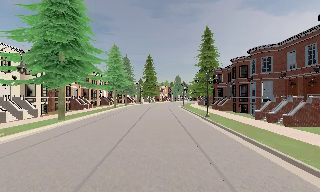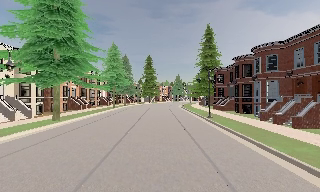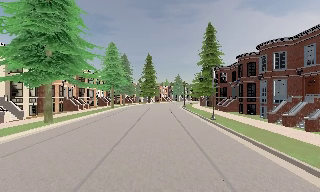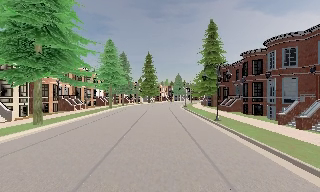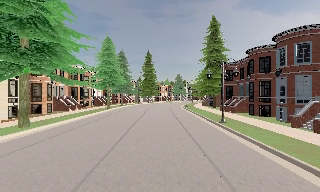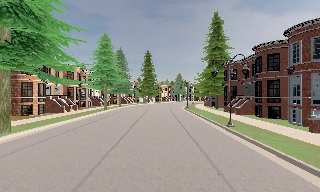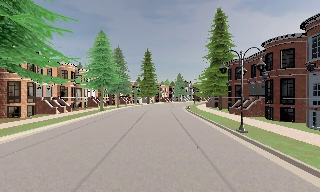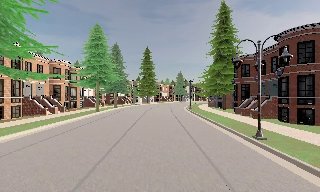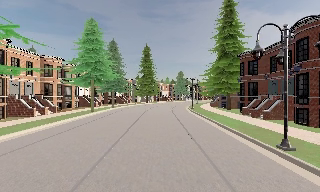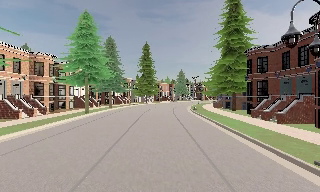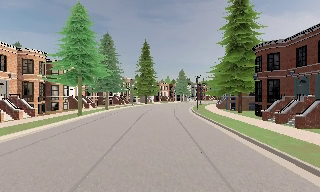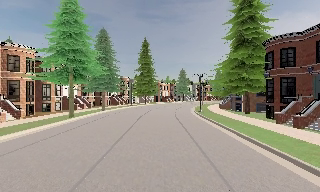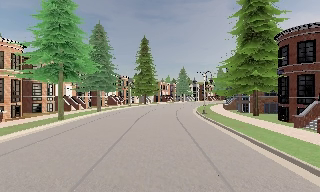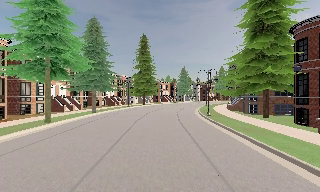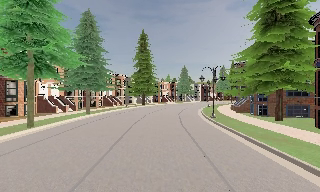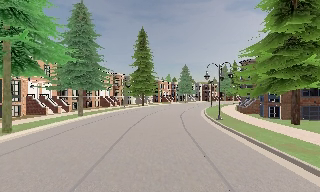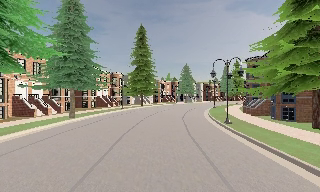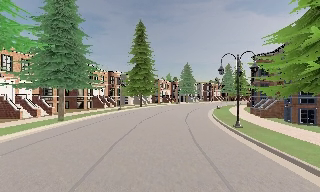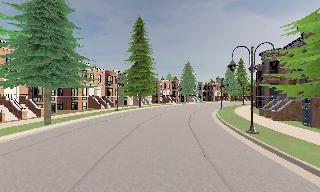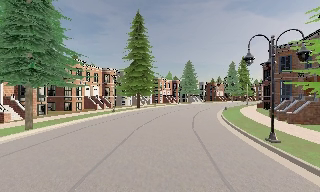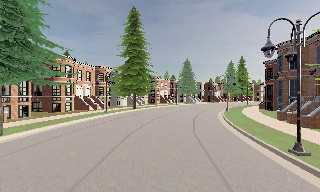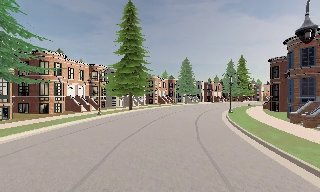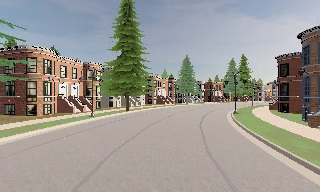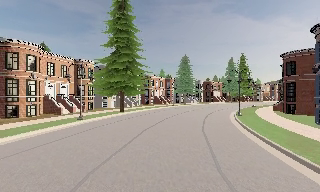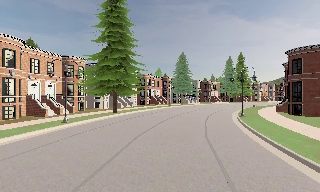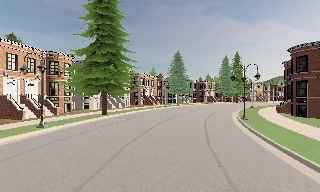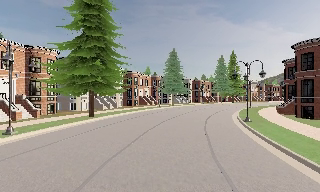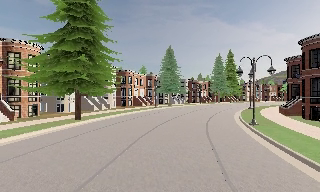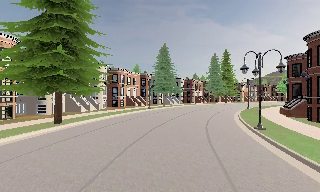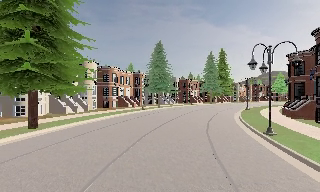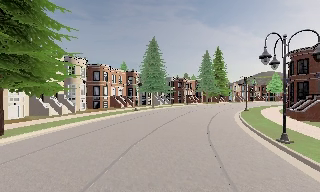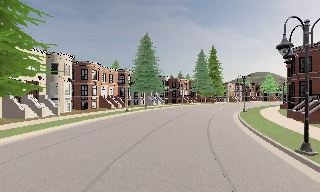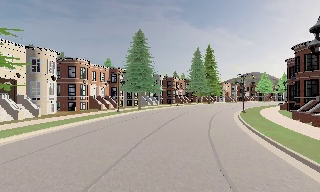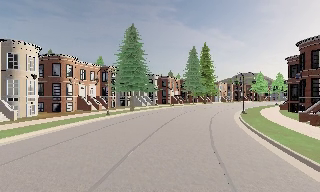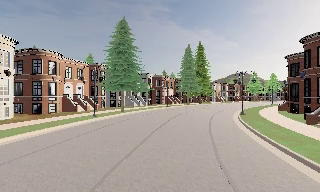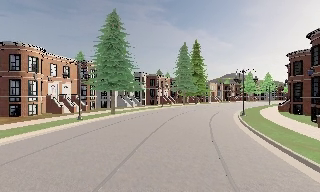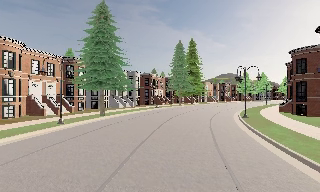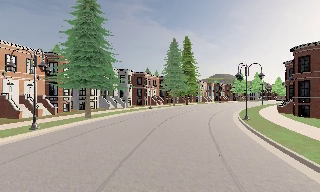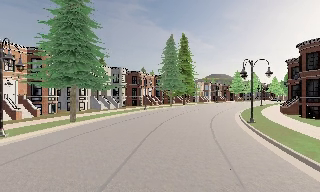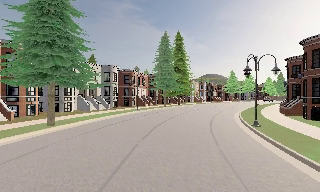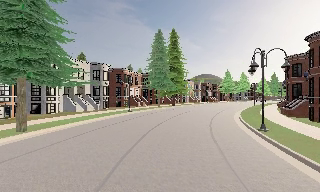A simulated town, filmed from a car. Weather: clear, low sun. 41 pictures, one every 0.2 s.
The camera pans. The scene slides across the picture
to the left.
The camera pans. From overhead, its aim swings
clockwise.
0.0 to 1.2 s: The camera travels forward, about 7 m, so what stands in front looms larger. It gains speed.
1.2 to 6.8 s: The scene slides to the left, as the camera pans about 20 degrees to its right. It travels forward, about 45 m, so what stands in front looms larger.
6.8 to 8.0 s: The camera swings to its right by about 10 degrees, and the scene slides to the left. It travels forward, about 9 m, so what stands in front looms larger.
The film runs forward here.
